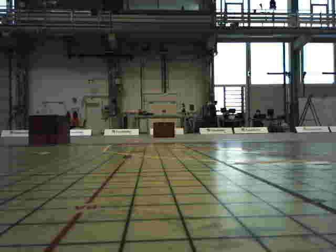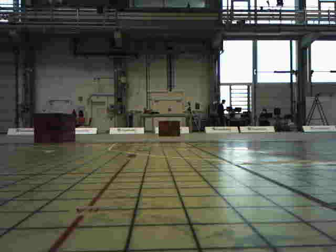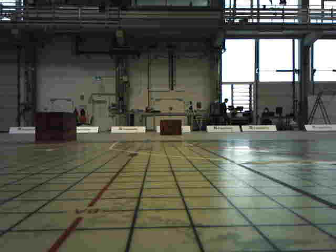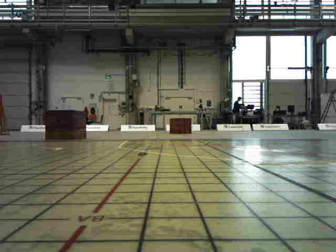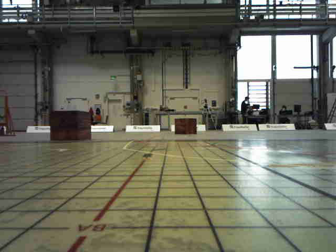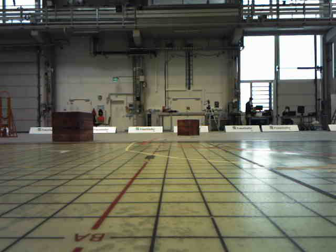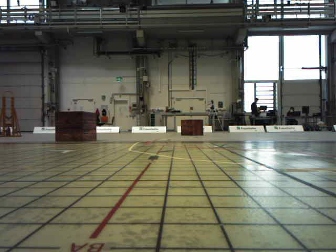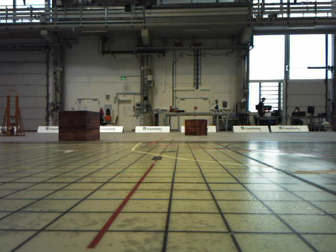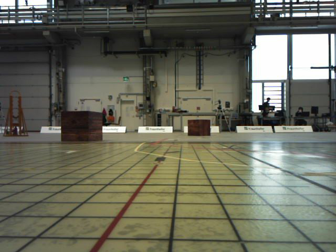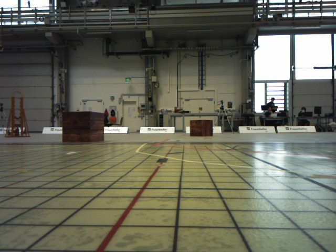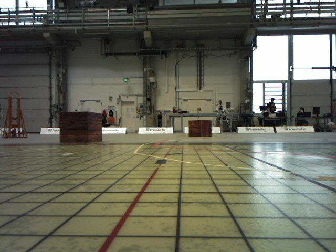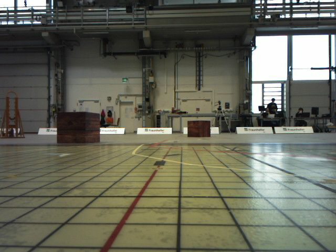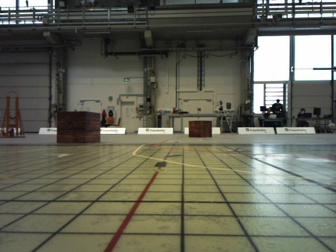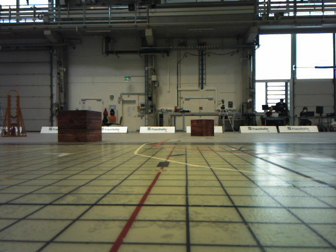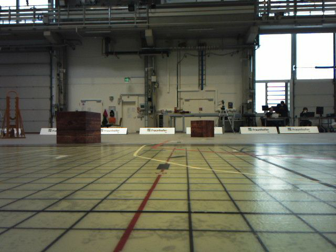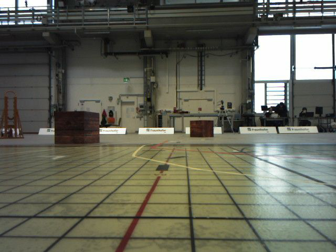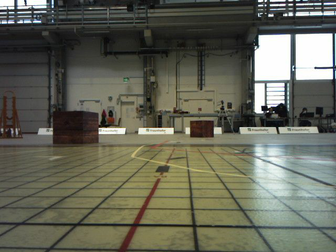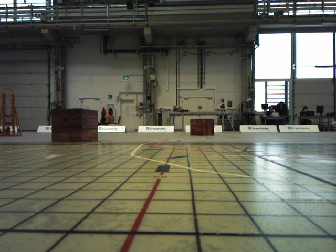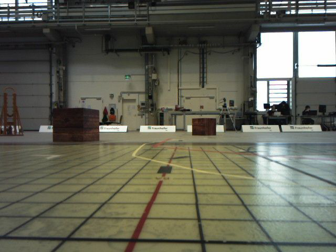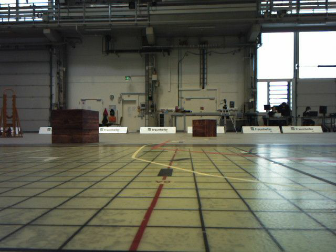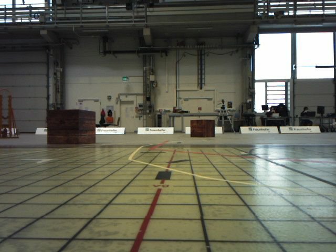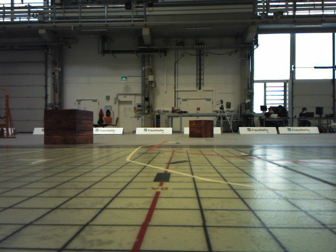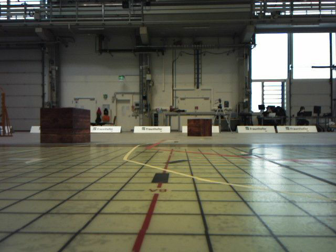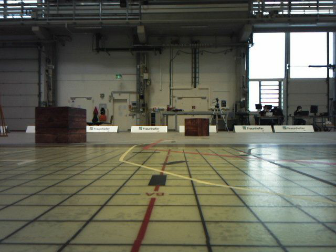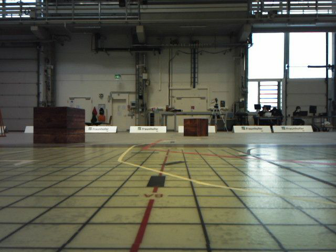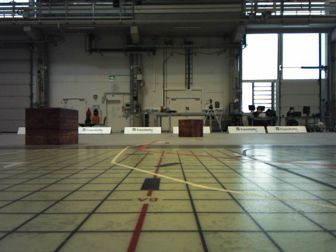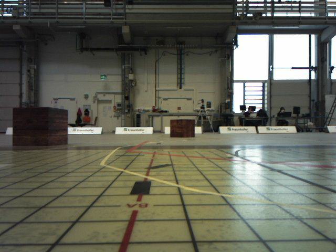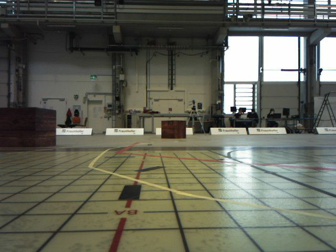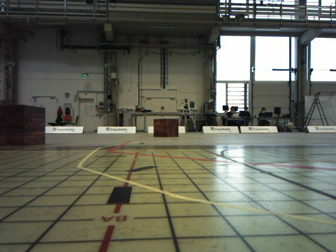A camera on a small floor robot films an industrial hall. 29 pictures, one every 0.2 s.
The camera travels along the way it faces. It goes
forward.
0.0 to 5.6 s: The camera travels forward, about 1.2 m, so what stands in front looms larger.
The film runs forward here.
